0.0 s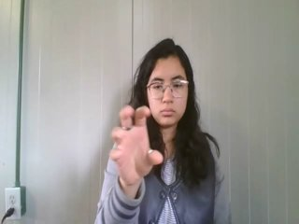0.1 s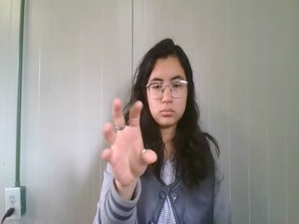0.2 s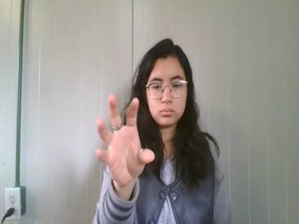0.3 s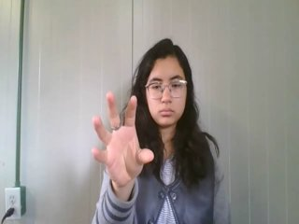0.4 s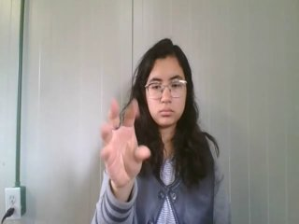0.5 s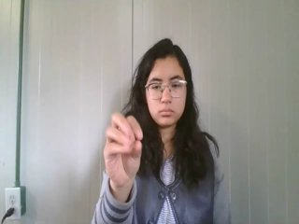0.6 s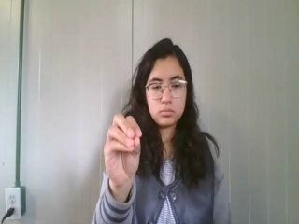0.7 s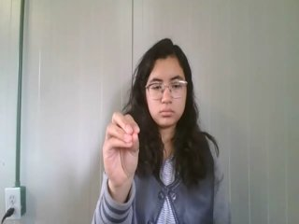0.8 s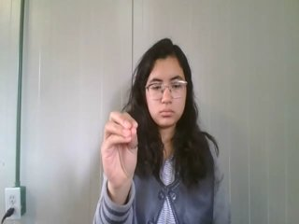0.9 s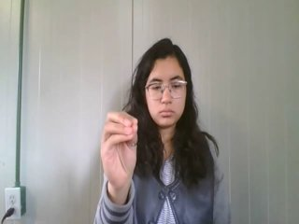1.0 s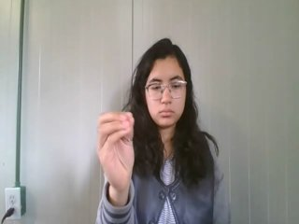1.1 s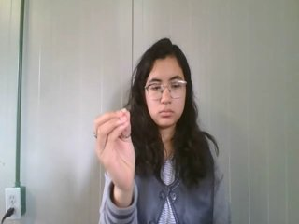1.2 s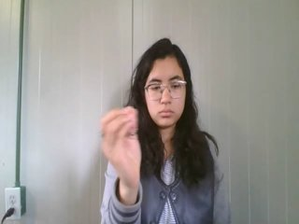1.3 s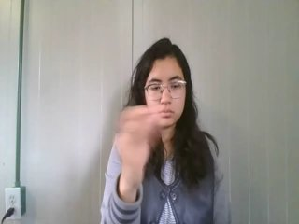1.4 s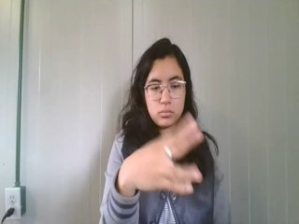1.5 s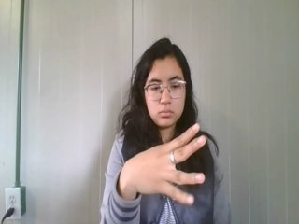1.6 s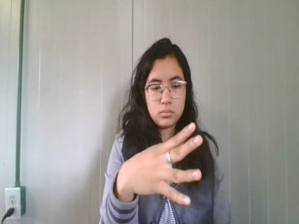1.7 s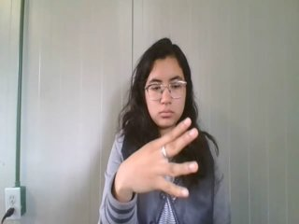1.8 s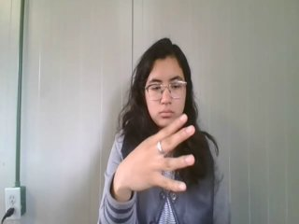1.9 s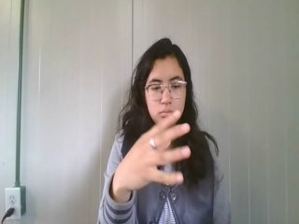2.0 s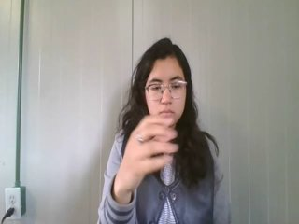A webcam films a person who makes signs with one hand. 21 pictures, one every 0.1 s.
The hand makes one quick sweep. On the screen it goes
to the right.
0.2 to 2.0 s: On the screen the hand sweeps to the right. The name of the sign: Throw left.
